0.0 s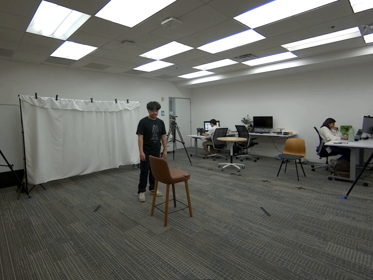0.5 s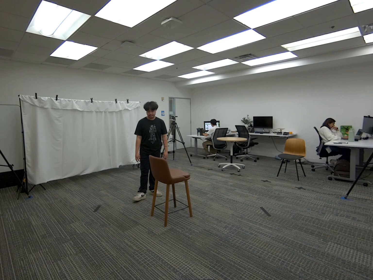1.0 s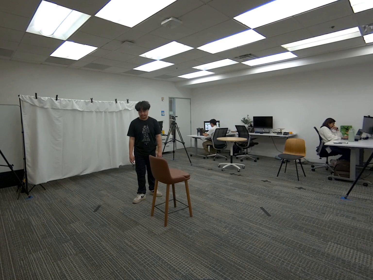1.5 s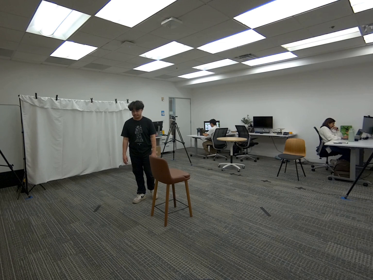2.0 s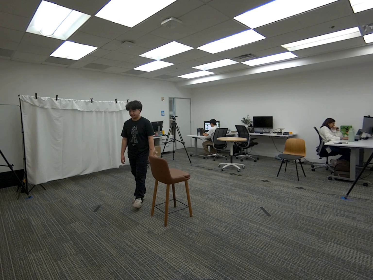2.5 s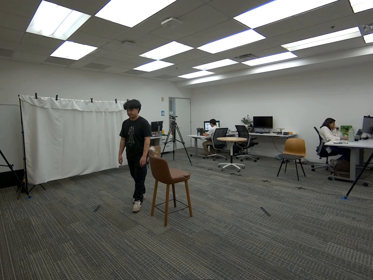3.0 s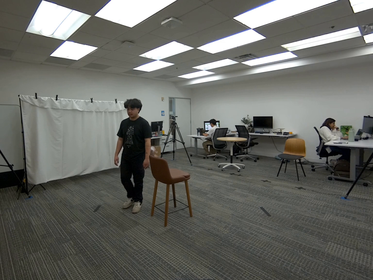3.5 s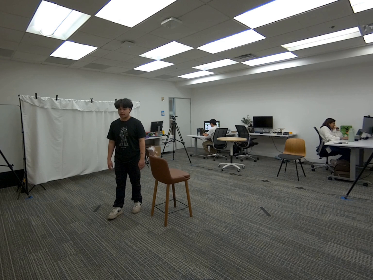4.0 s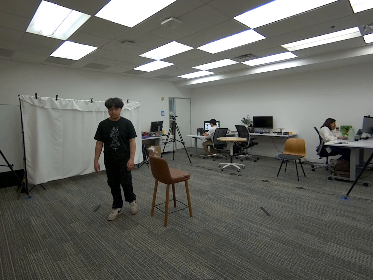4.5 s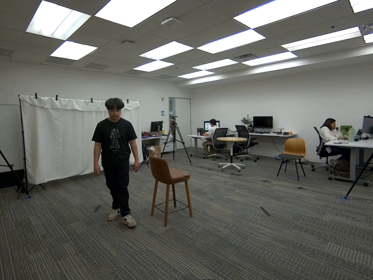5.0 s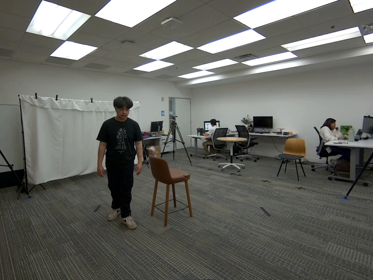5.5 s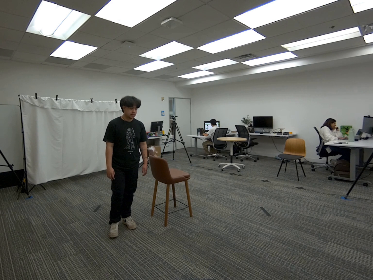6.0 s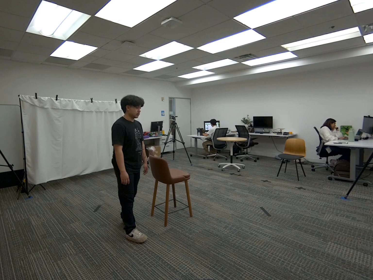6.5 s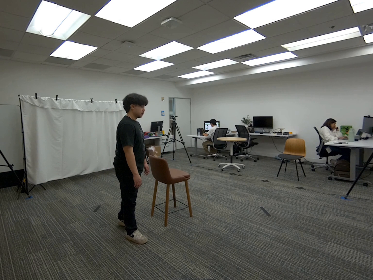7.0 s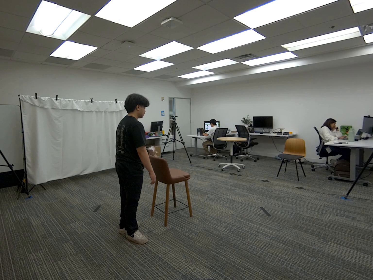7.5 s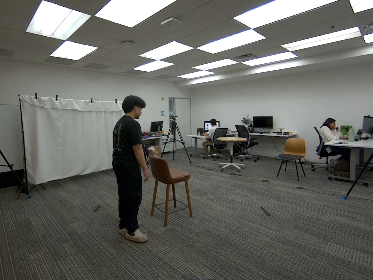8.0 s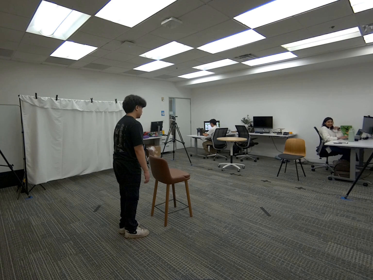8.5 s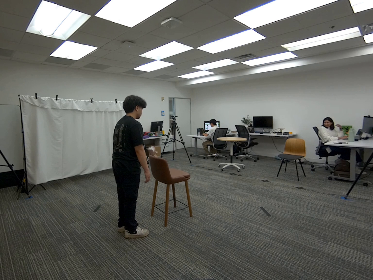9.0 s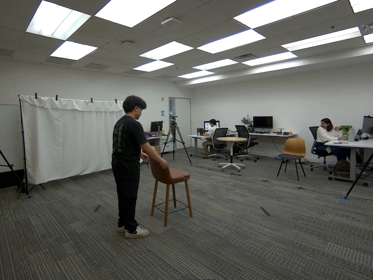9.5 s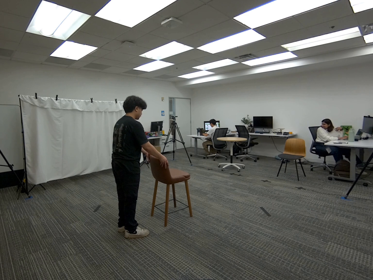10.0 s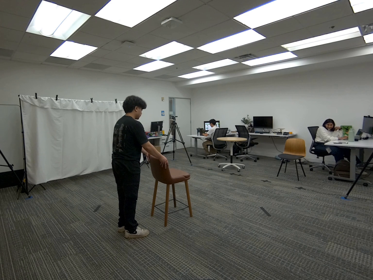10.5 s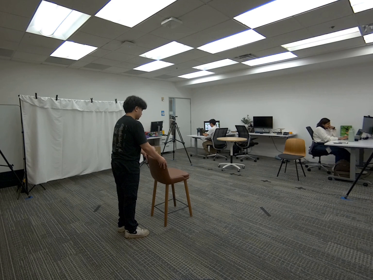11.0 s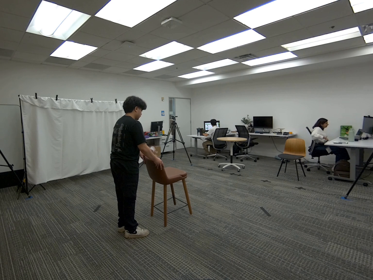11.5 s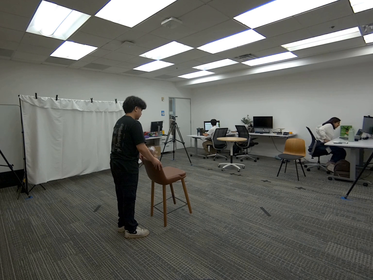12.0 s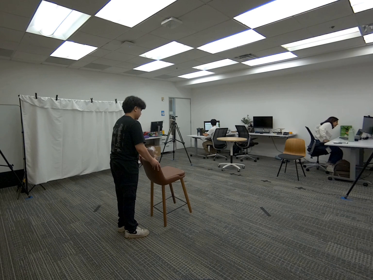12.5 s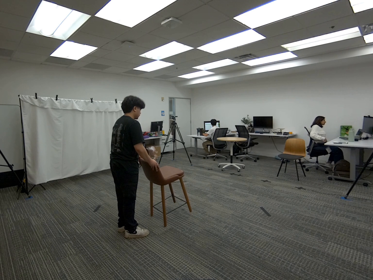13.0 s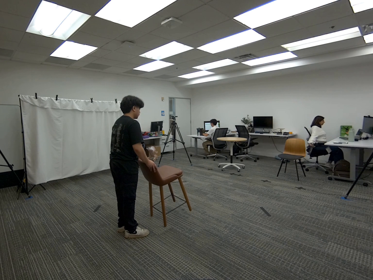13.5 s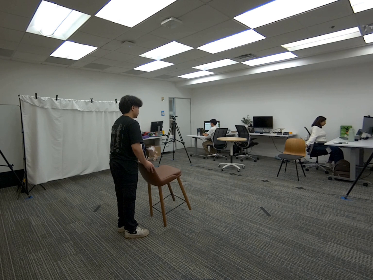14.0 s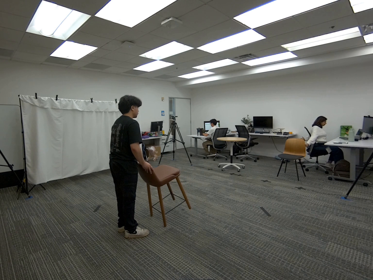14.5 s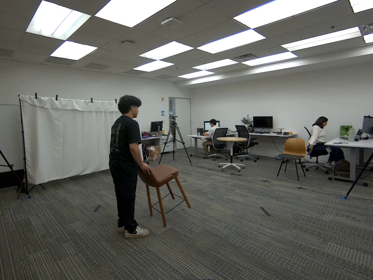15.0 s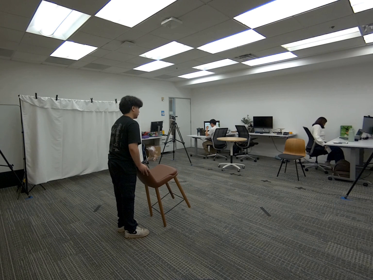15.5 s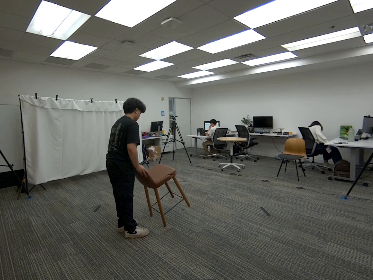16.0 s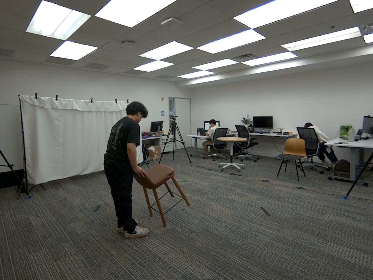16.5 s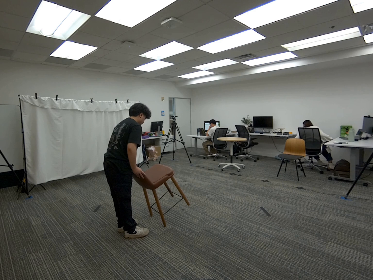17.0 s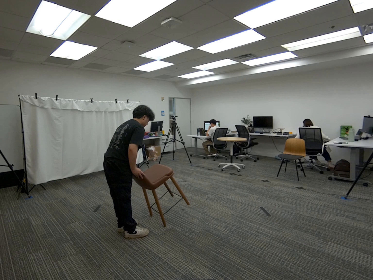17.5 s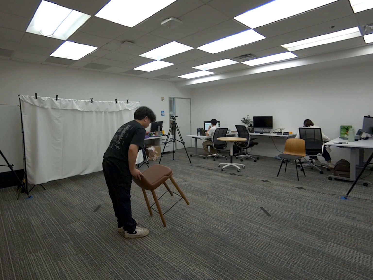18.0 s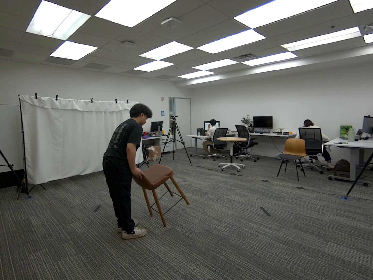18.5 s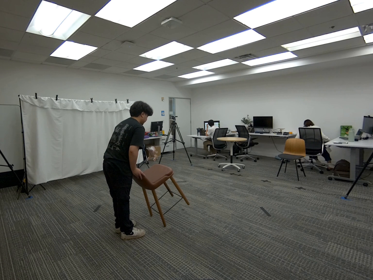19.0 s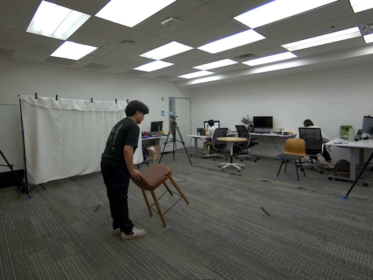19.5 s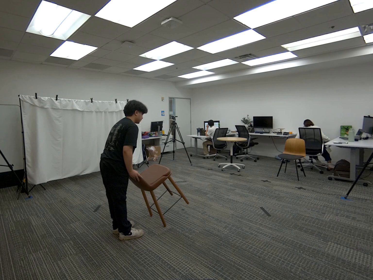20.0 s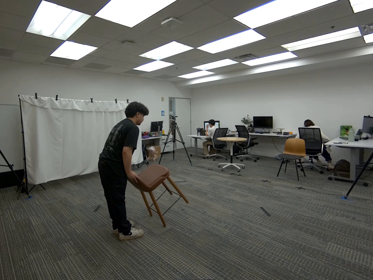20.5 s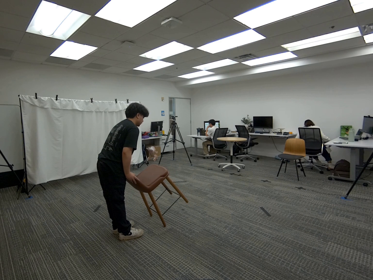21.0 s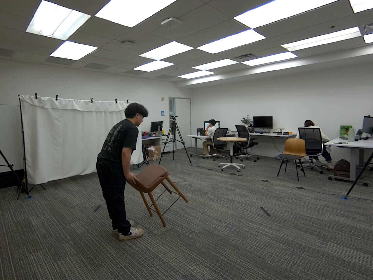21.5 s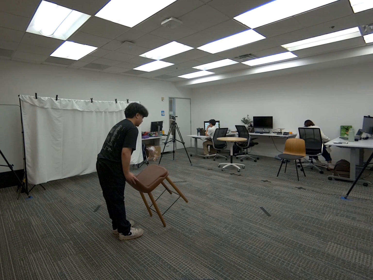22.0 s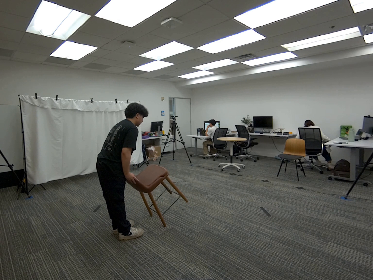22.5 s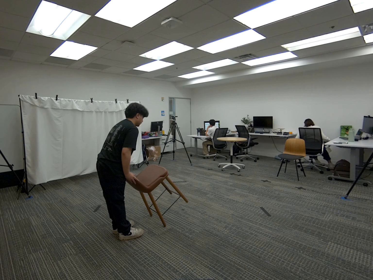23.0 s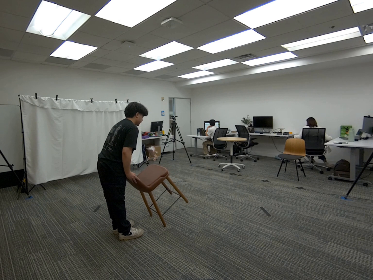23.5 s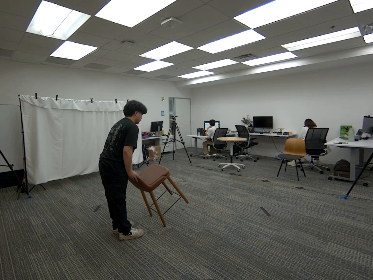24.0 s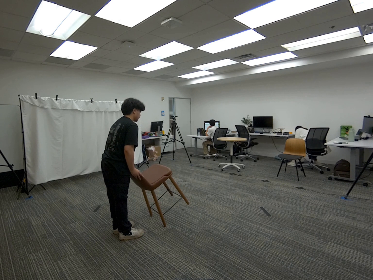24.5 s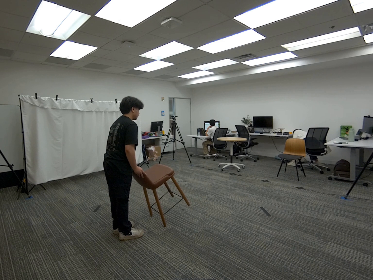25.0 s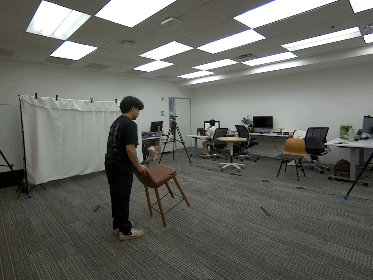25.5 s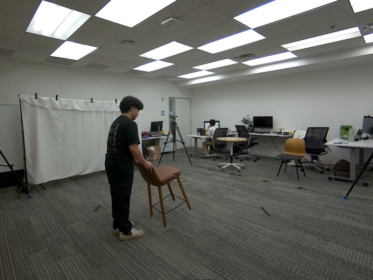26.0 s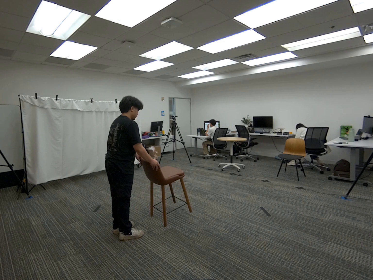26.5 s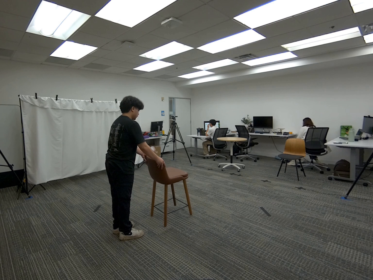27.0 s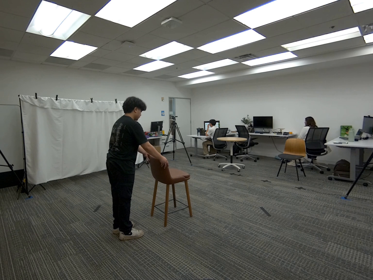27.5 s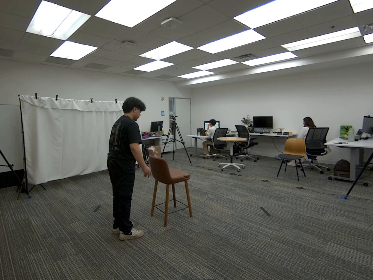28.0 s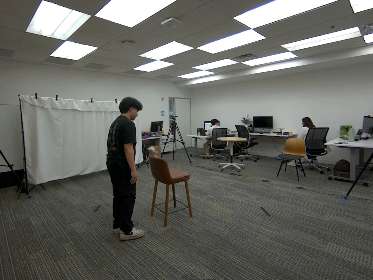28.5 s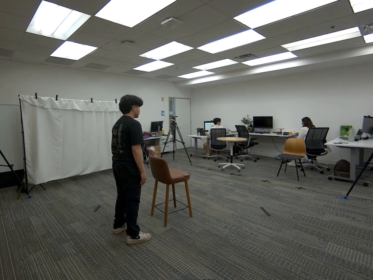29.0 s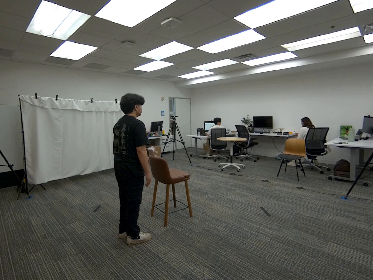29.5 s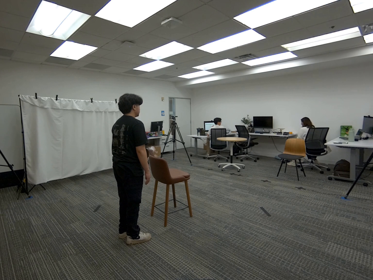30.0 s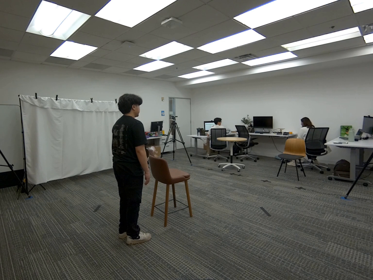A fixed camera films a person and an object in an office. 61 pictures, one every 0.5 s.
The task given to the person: Walk over to the tall bar stool and stand behind the stool. Place both hands on the back of stool and recline back. Lift stool back to its starting position.
